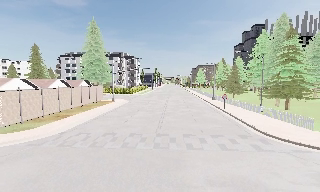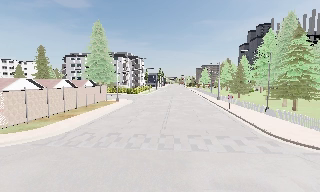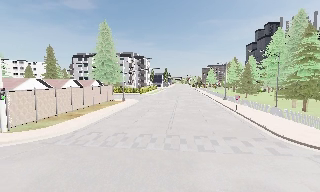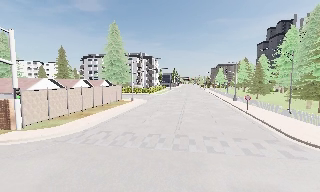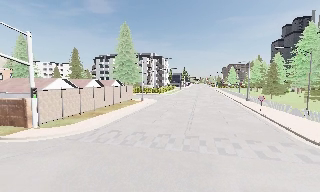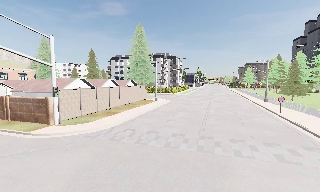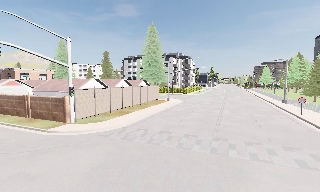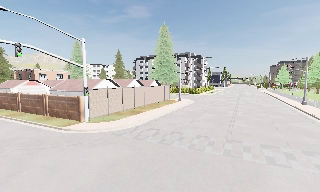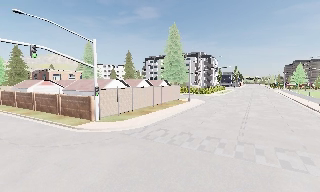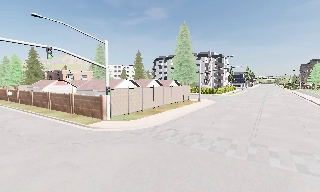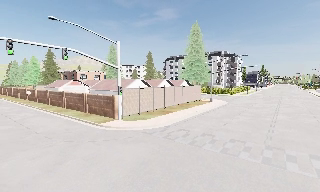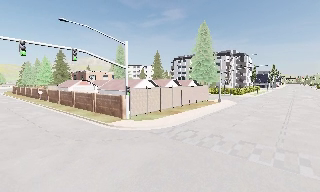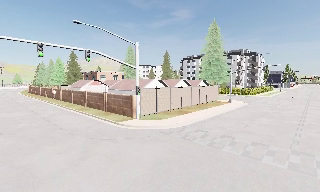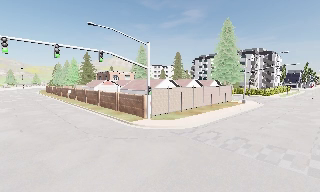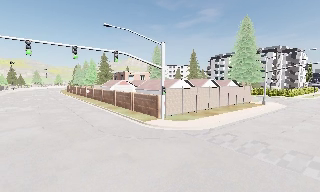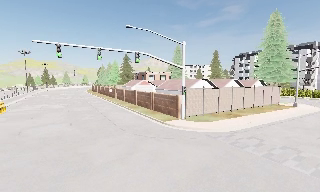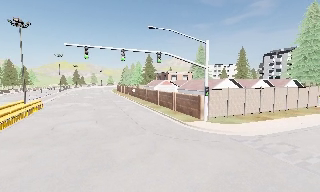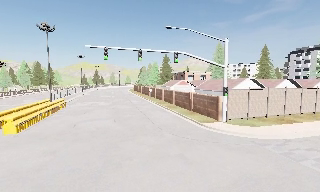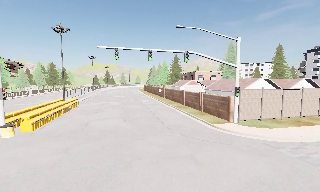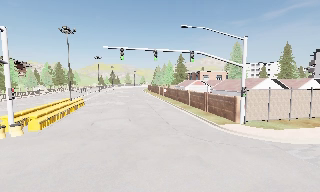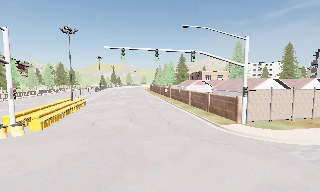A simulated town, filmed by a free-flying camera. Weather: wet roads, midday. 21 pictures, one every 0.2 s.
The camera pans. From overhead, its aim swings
counterclockwise.
The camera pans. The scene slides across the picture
to the right.
0.0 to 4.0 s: The scene slides to the right, as the camera pans about 75 degrees to its left. It travels forward, about 1 m.
The film runs forward here.
